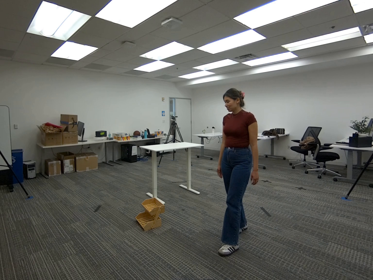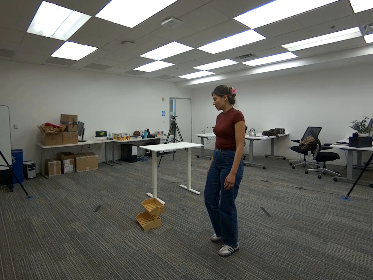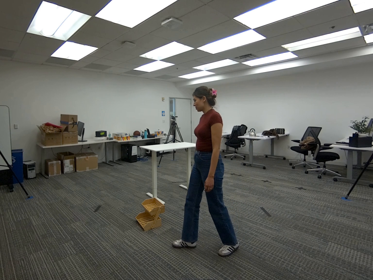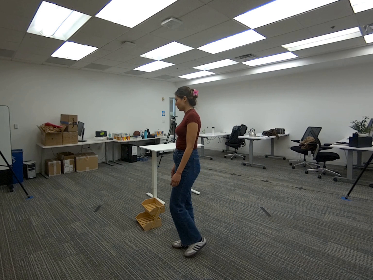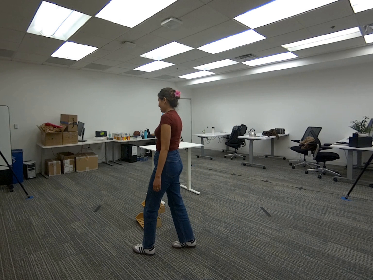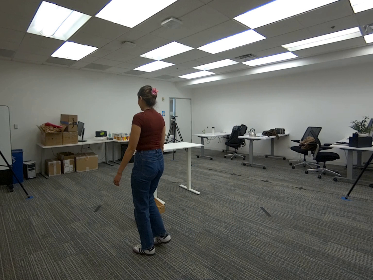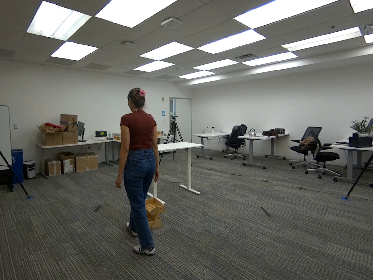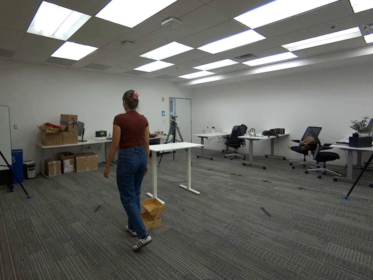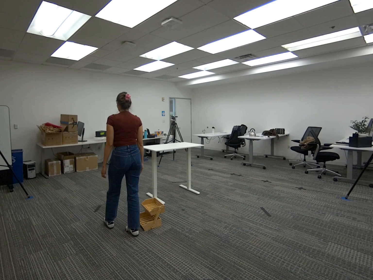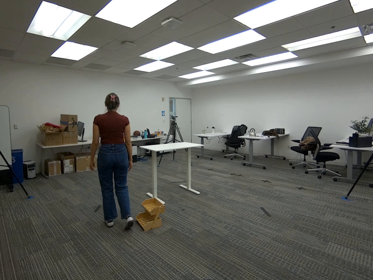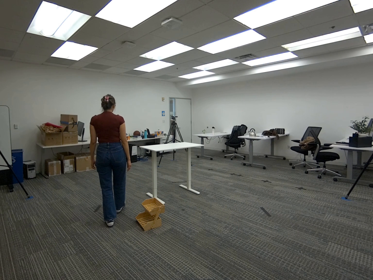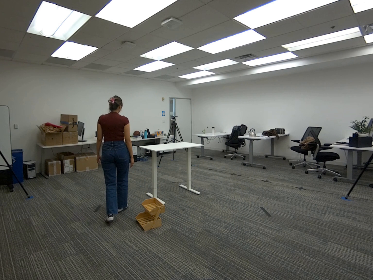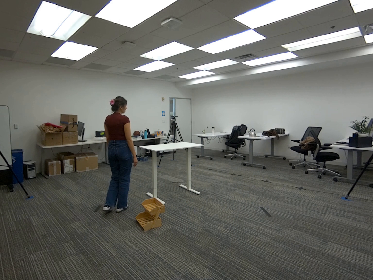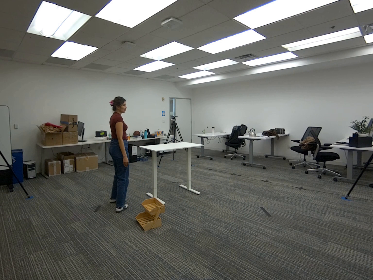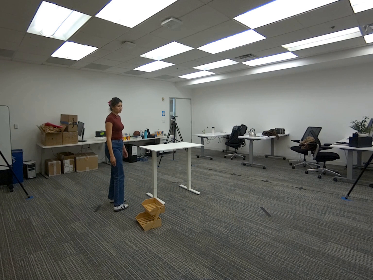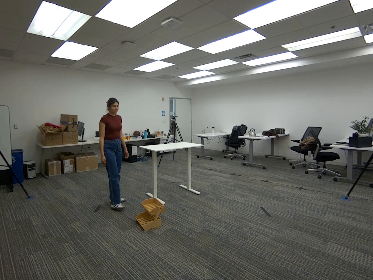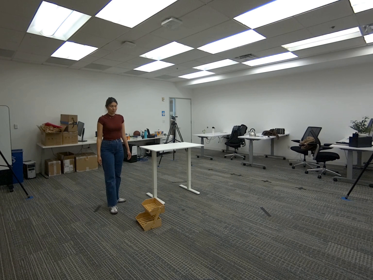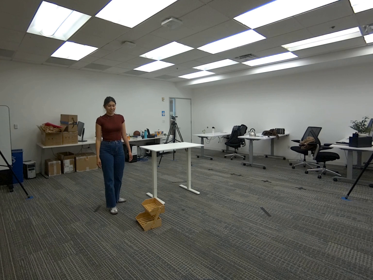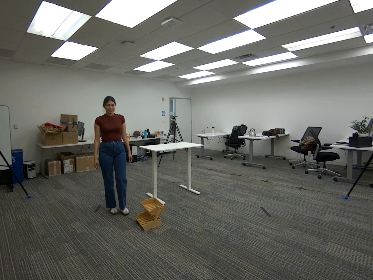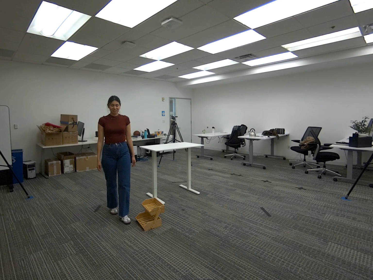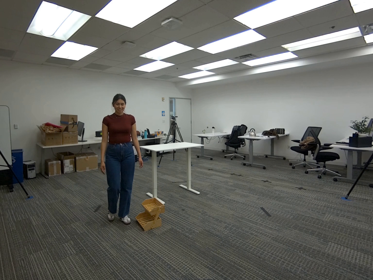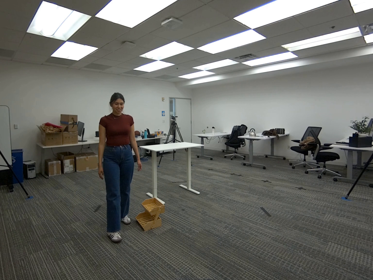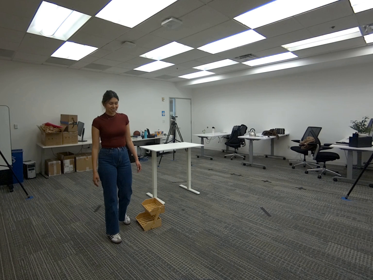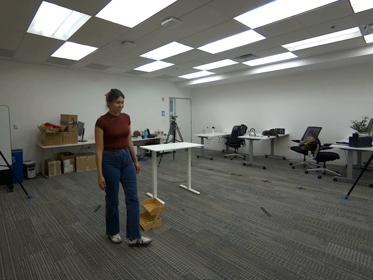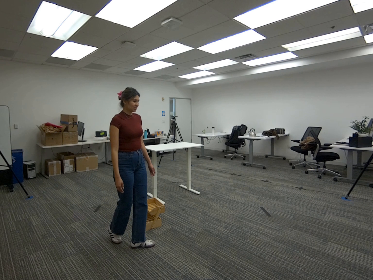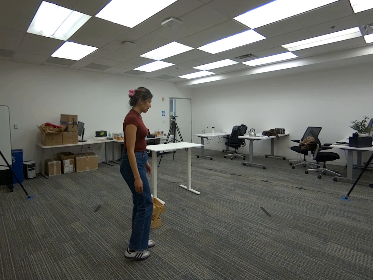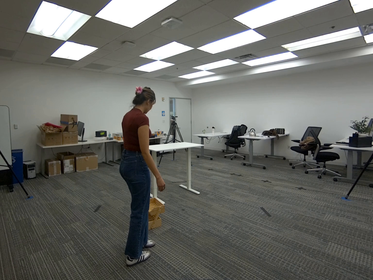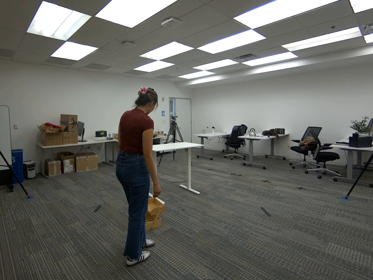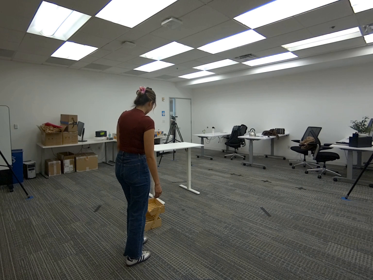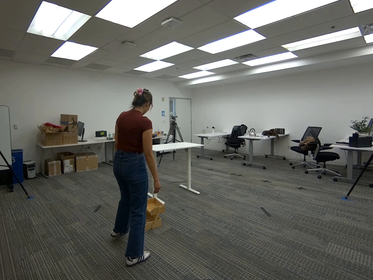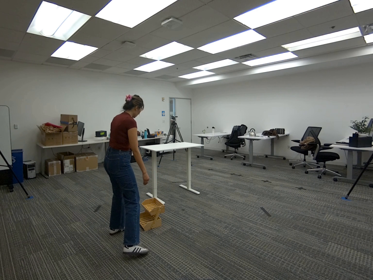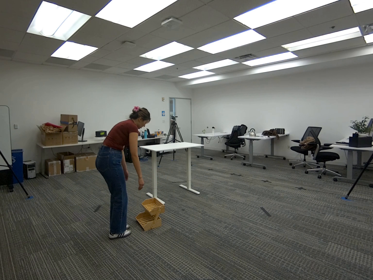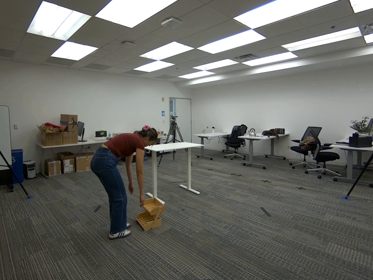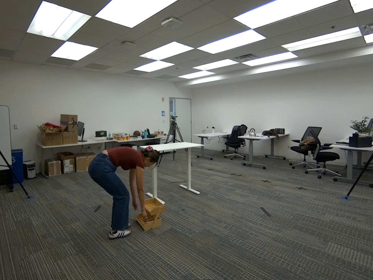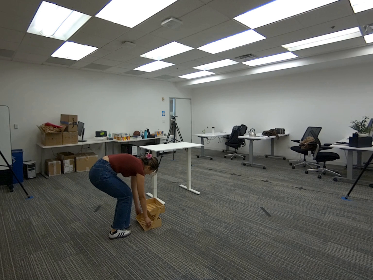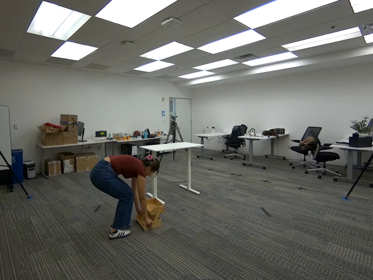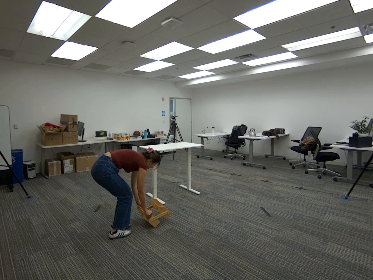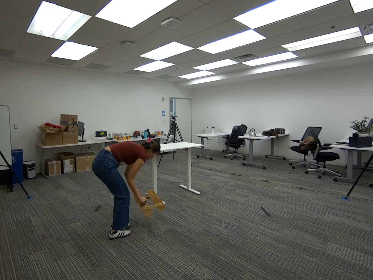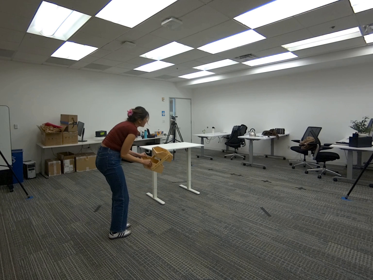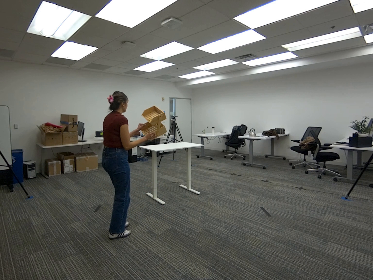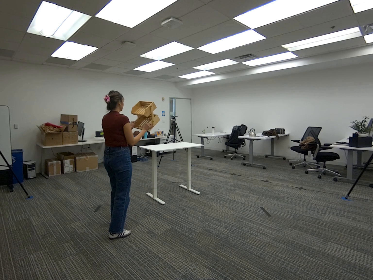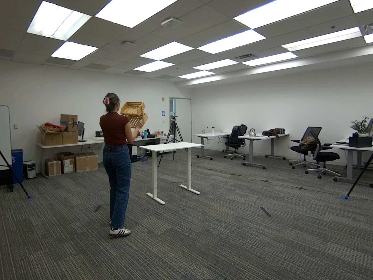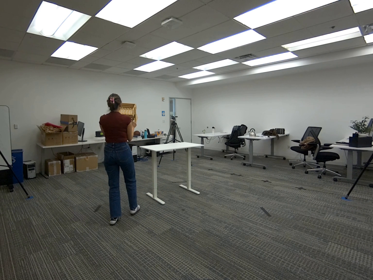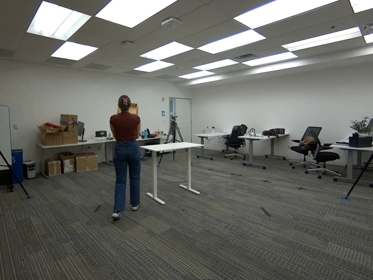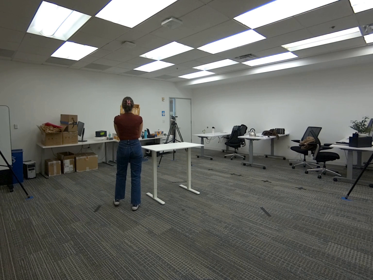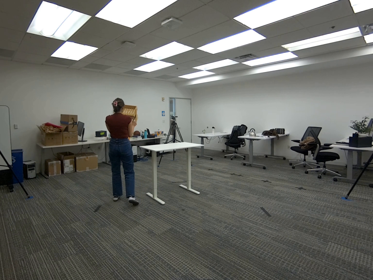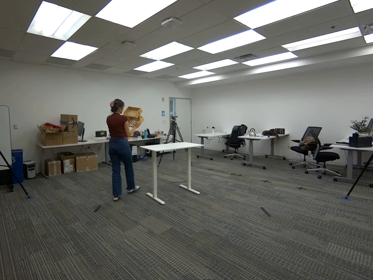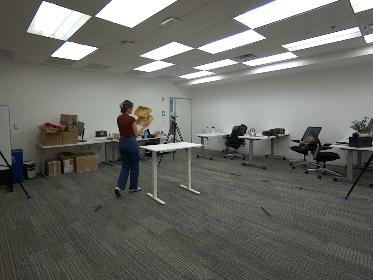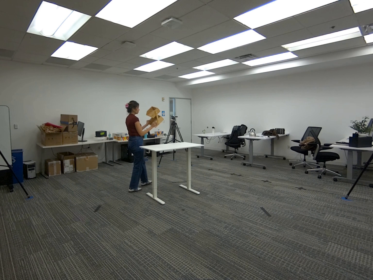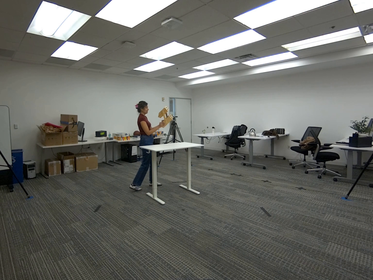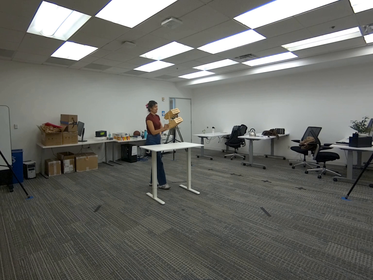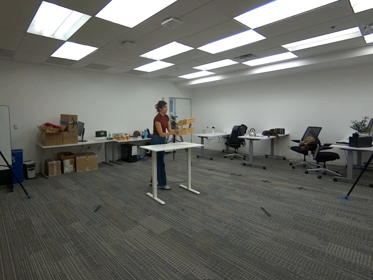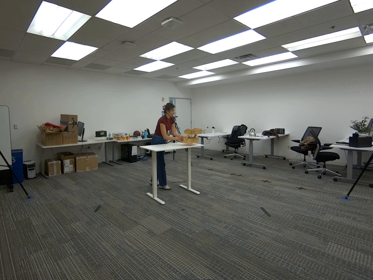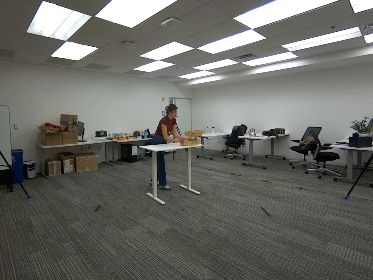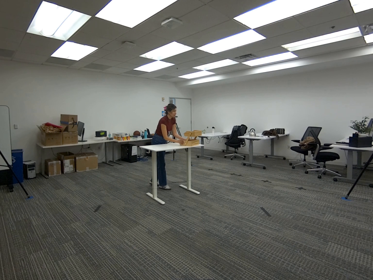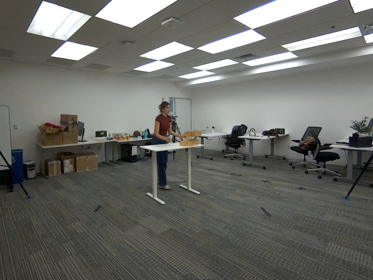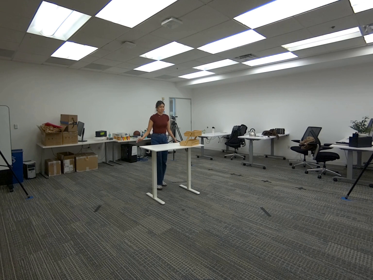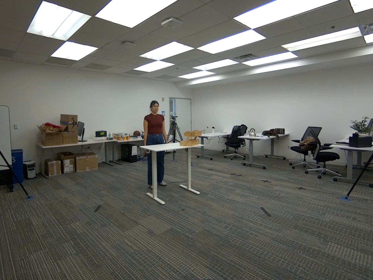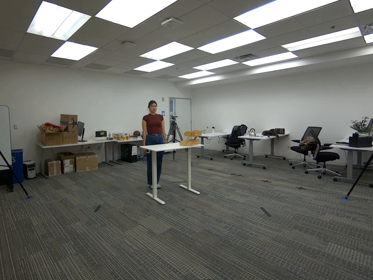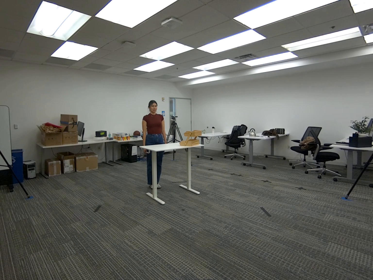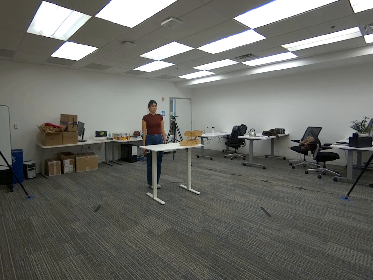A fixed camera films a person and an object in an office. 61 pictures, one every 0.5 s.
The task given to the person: Walk over to the wooden crate on the ground and pick up the wooden crate from the bottom shelf using both hands and place on the white desk.
